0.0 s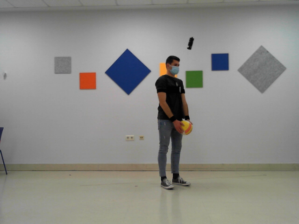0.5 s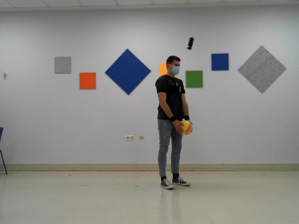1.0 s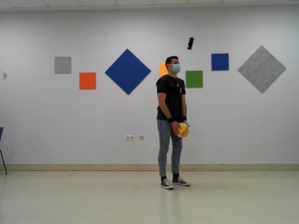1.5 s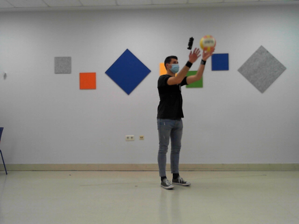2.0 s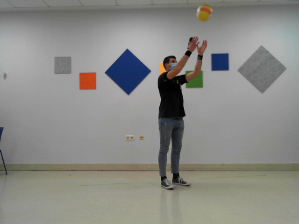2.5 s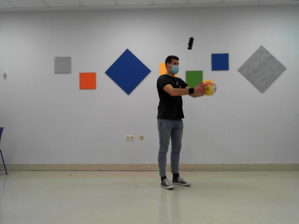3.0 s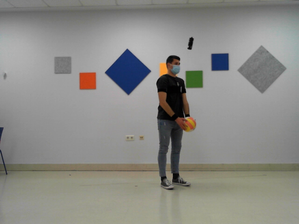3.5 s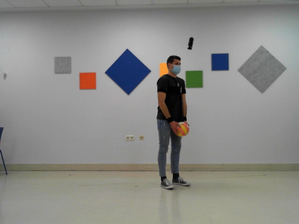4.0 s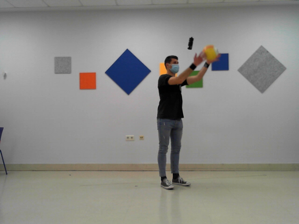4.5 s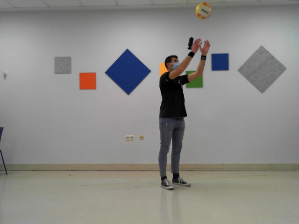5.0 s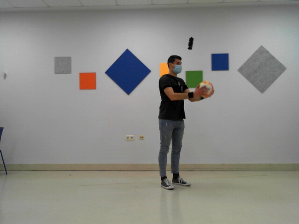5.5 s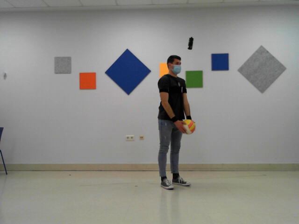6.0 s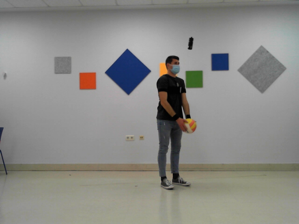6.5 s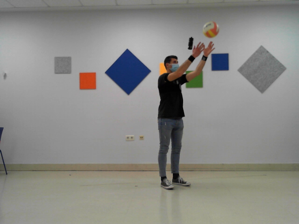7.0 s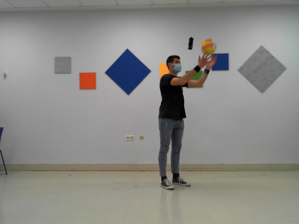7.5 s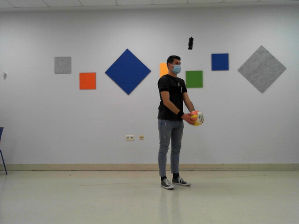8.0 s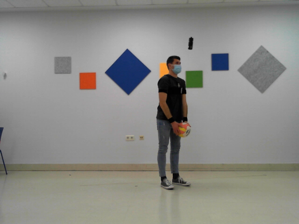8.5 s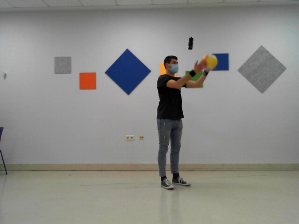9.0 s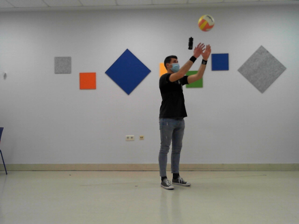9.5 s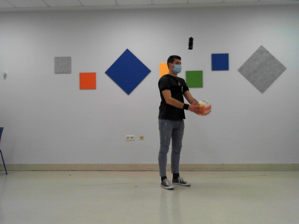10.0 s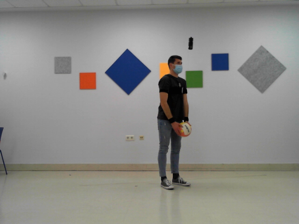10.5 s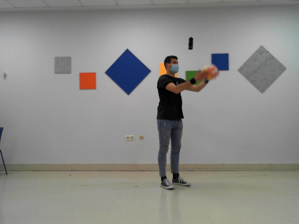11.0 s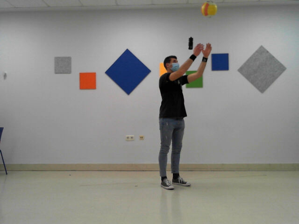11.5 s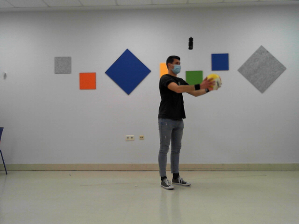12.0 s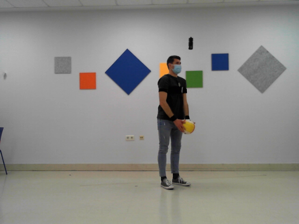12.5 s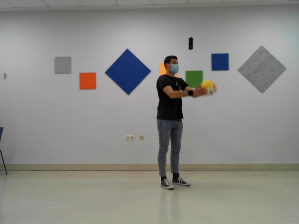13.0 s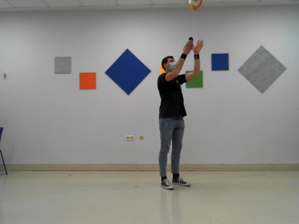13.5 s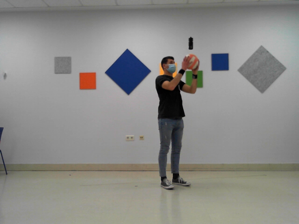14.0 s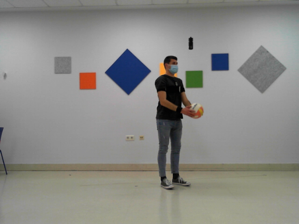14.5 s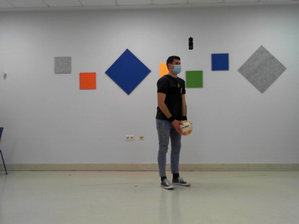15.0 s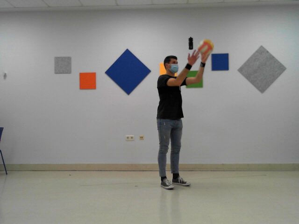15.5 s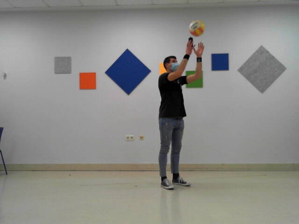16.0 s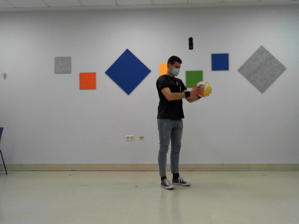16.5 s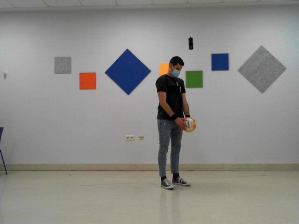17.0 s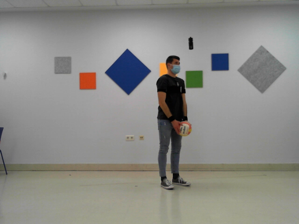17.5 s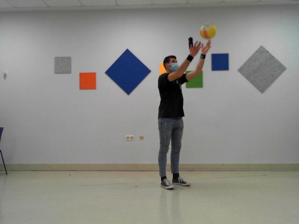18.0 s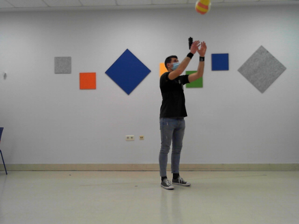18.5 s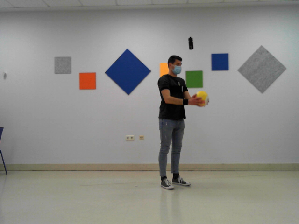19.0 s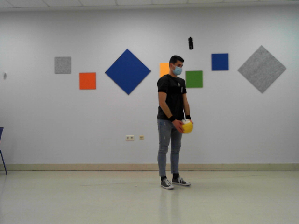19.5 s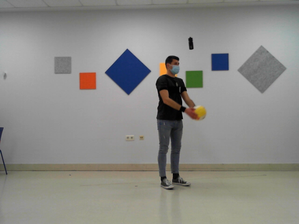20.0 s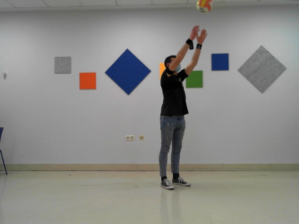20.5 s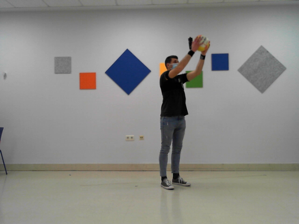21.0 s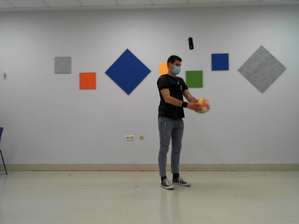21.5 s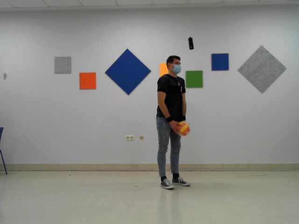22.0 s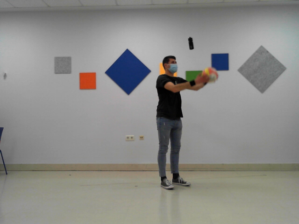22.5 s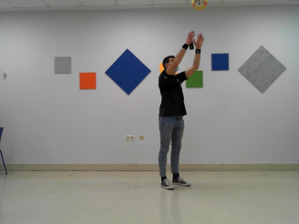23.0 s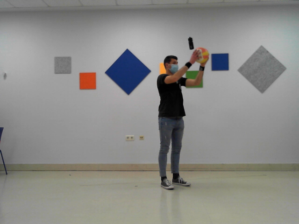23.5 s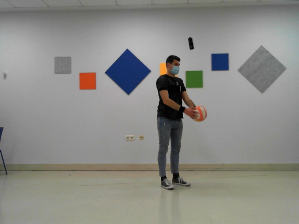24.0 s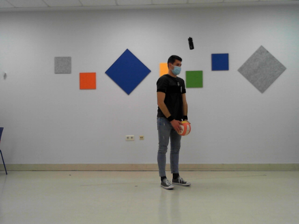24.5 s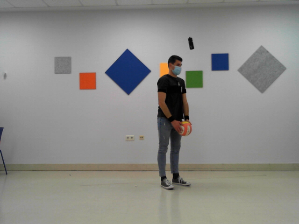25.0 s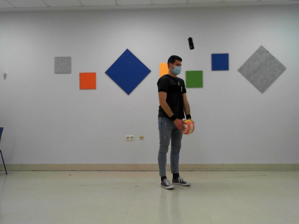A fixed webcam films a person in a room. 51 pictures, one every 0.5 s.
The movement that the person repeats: Throw up a ball and catch it.
